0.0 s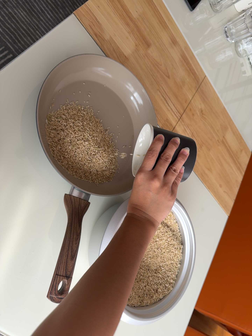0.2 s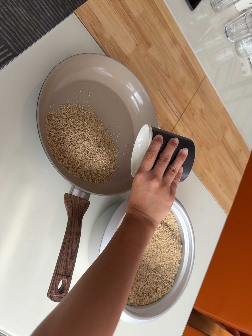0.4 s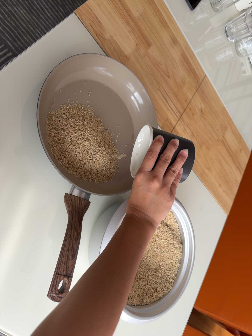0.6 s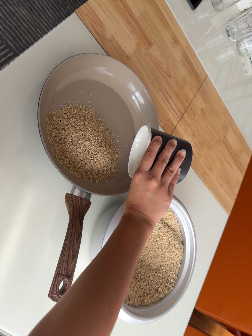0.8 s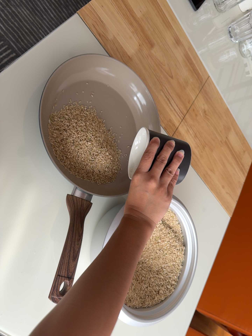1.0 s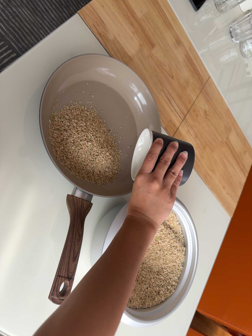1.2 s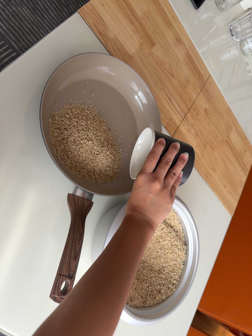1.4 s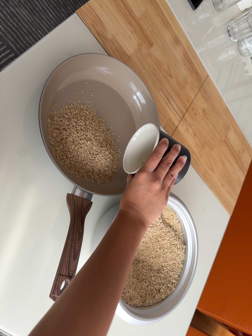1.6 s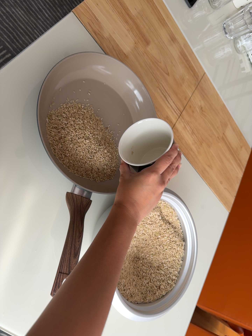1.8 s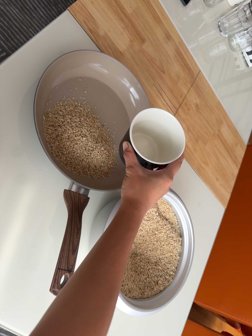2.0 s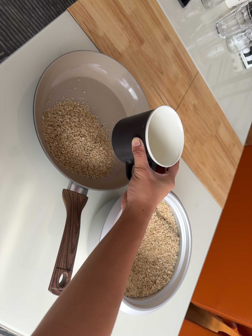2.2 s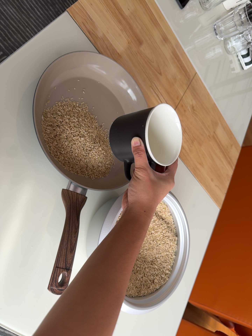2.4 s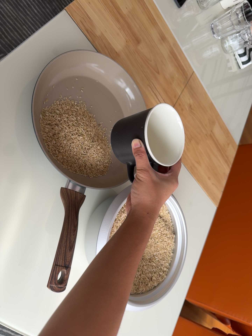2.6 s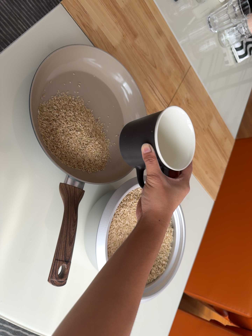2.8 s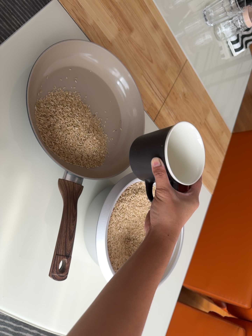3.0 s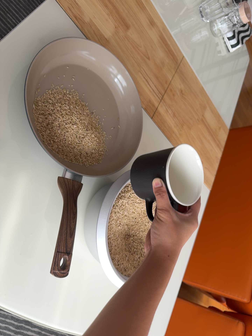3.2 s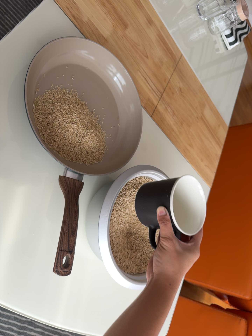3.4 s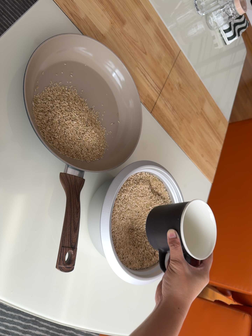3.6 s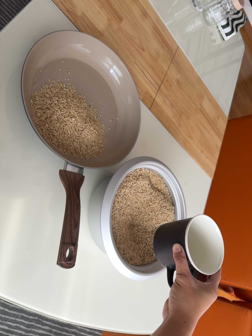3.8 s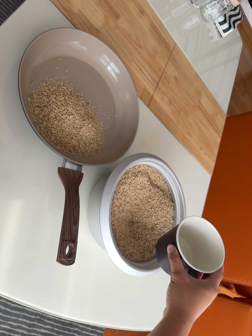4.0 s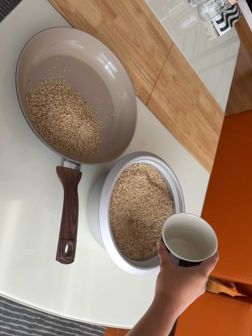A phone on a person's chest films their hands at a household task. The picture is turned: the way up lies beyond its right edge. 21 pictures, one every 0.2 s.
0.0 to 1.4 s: The camera keeps its place and its aim.
1.4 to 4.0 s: The camera rolls about its line of sight by about 10 degrees, and the scene rotates counterclockwise.
The film runs forward here.
